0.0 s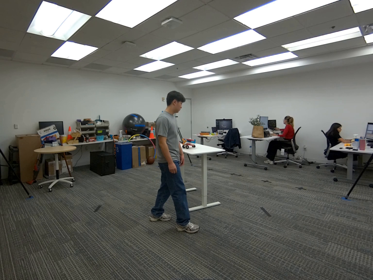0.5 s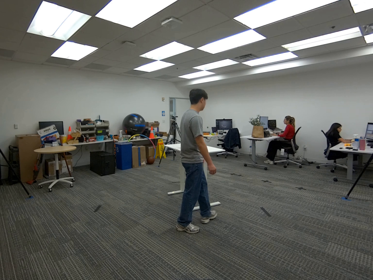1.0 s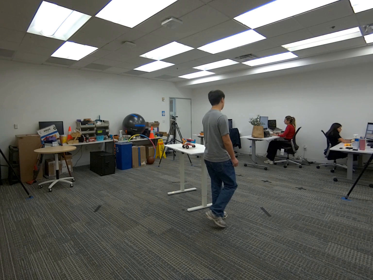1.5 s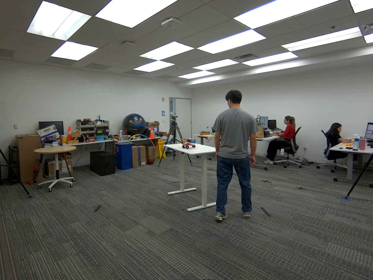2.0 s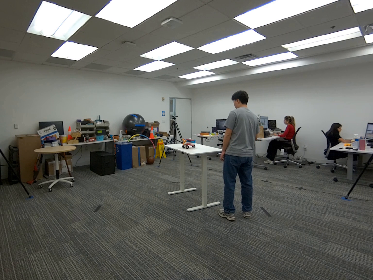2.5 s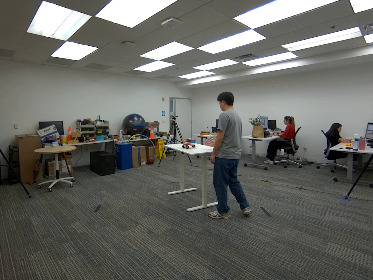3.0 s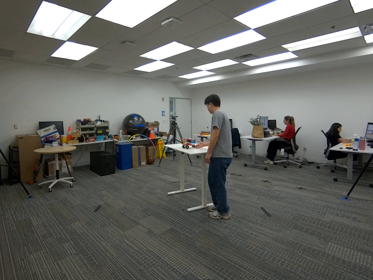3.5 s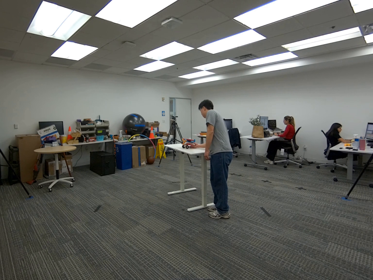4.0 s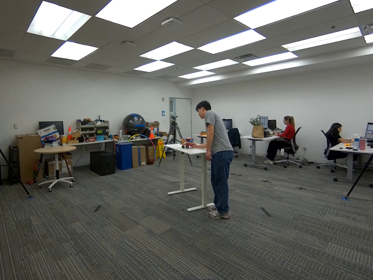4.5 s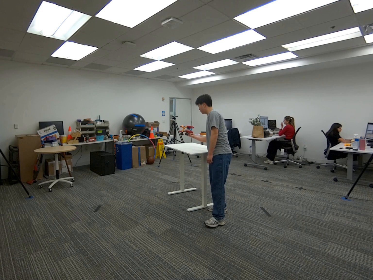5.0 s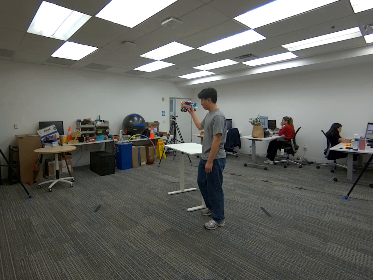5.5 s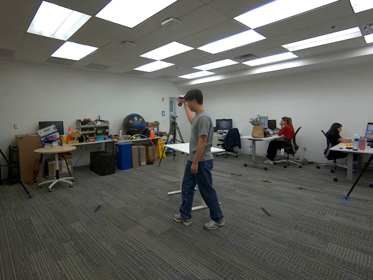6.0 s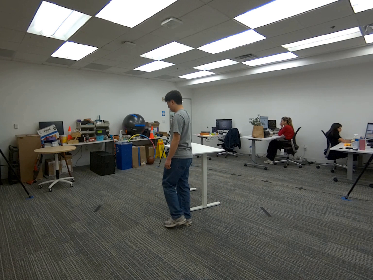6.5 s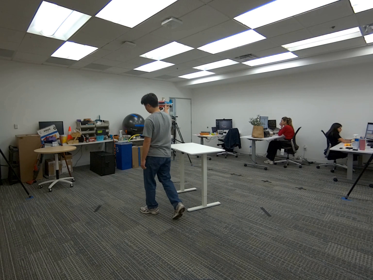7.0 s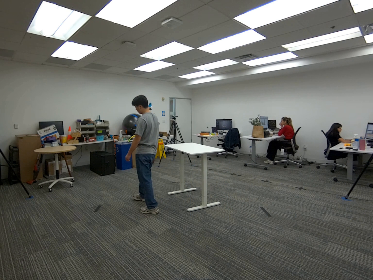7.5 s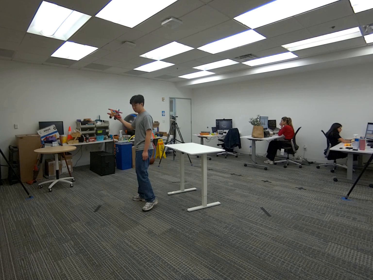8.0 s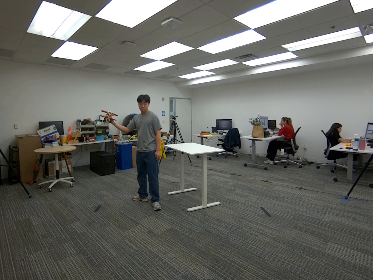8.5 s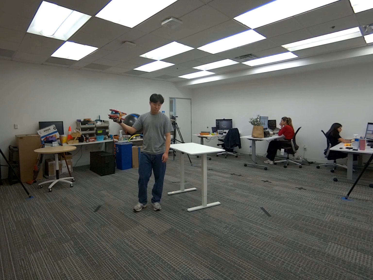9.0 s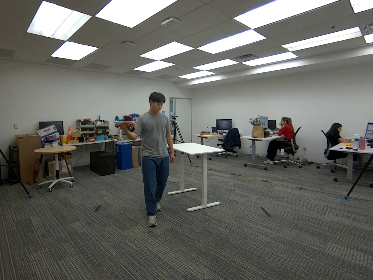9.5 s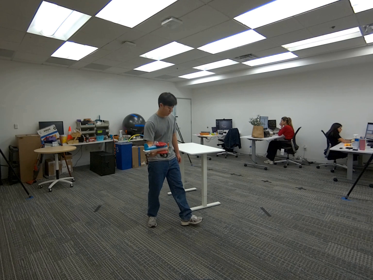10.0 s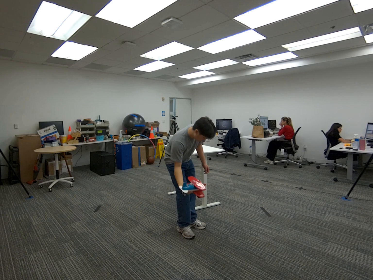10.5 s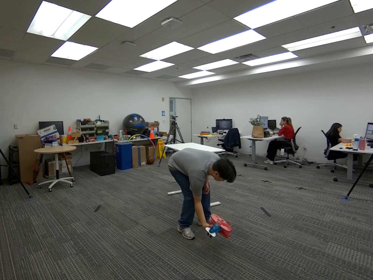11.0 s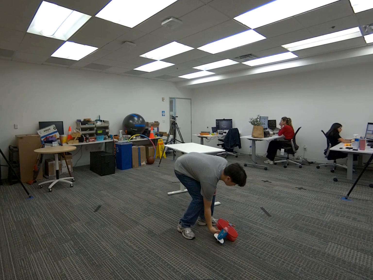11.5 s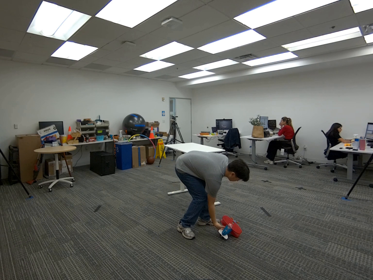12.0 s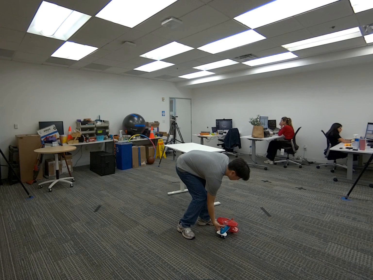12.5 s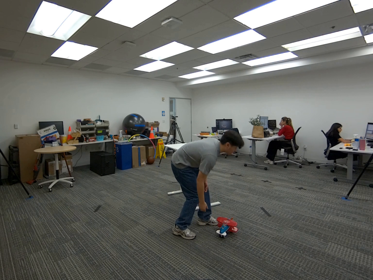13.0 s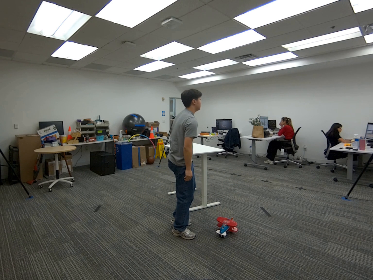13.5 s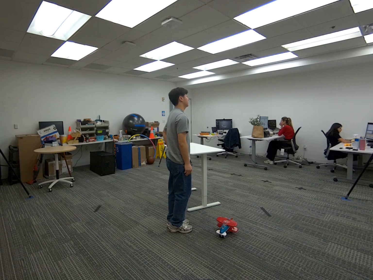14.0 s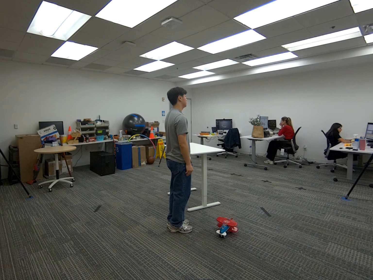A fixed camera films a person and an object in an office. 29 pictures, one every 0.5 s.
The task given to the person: Walk to the toy airplane on the white desk, pick it up with your right hand, hold it in the air, walk around and place the airplane on the ground.
